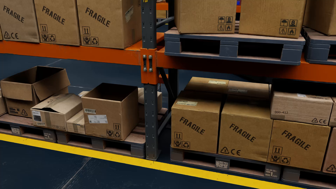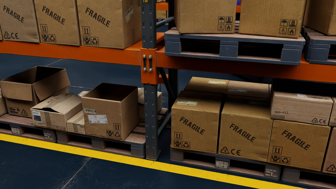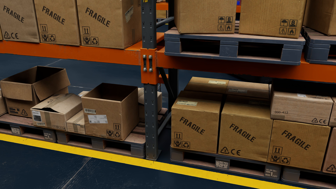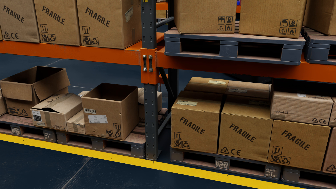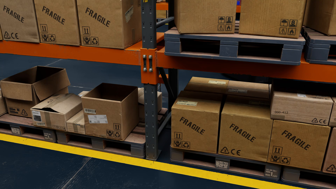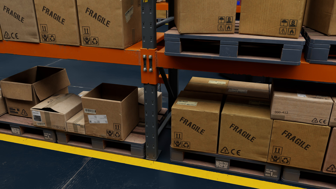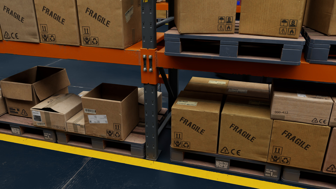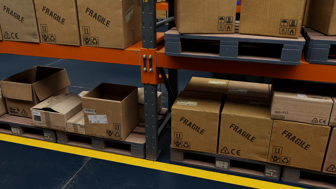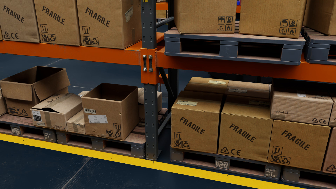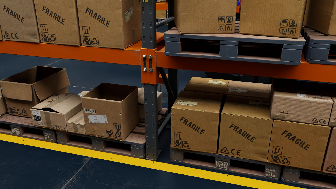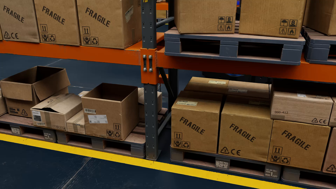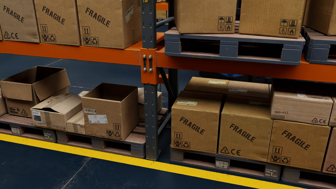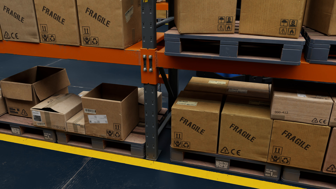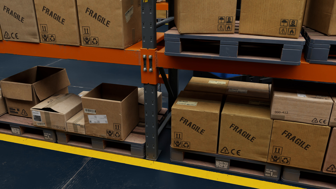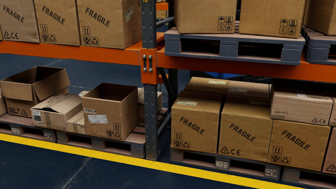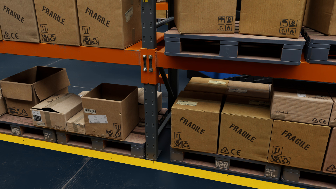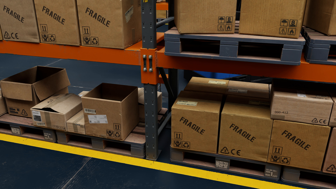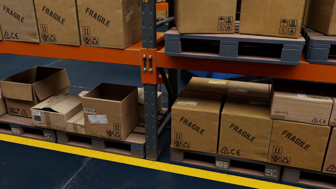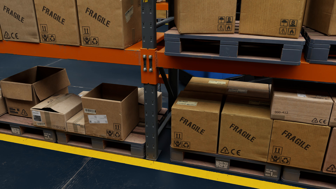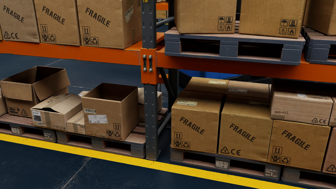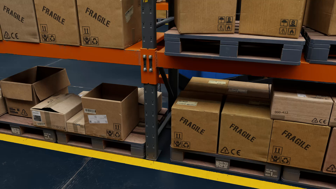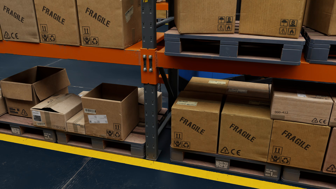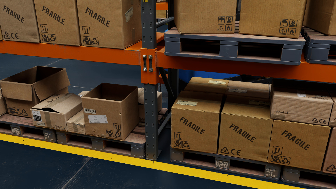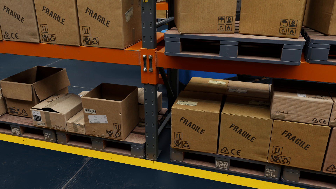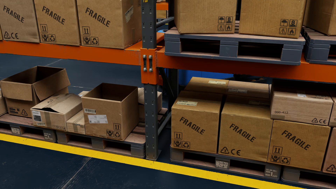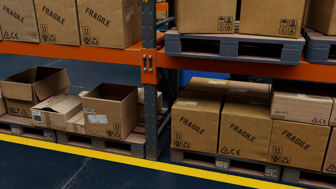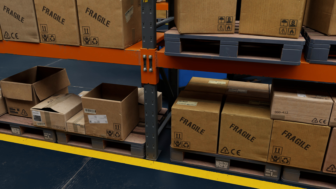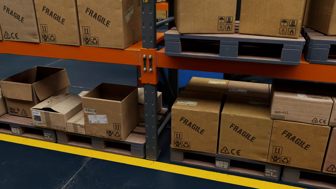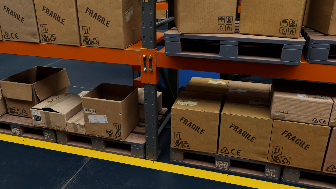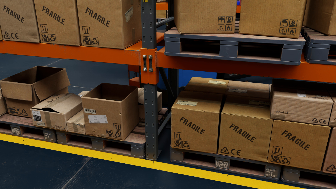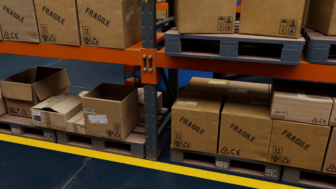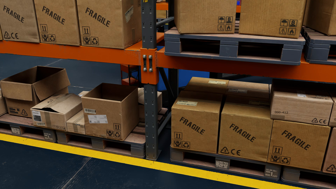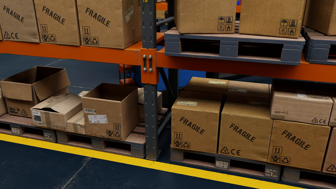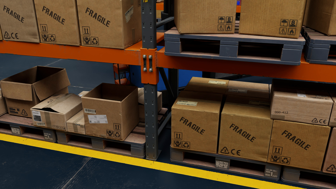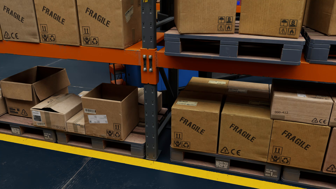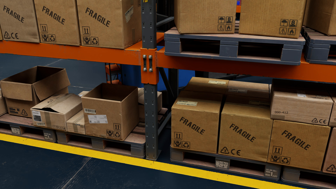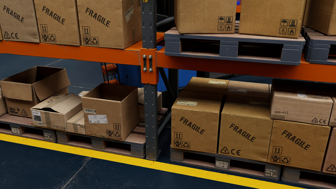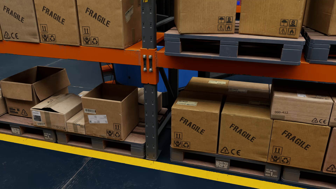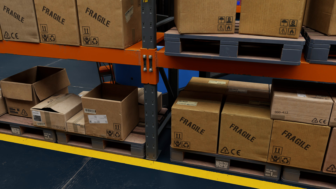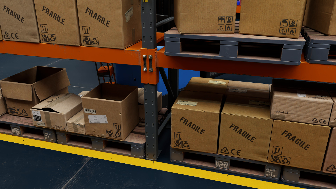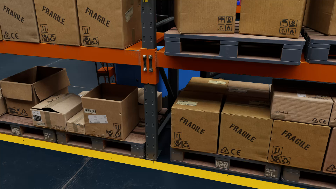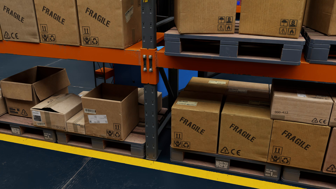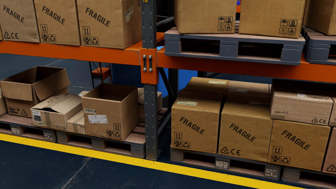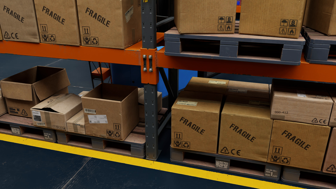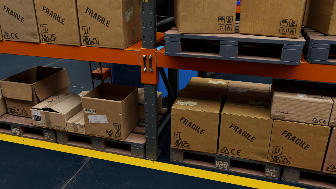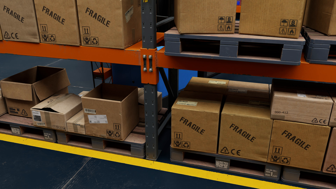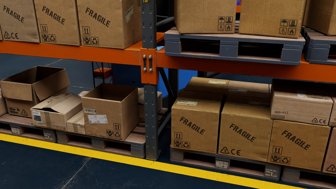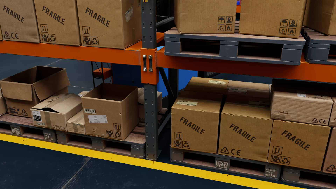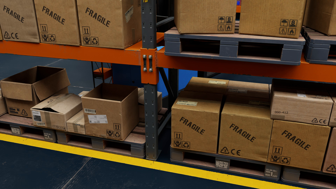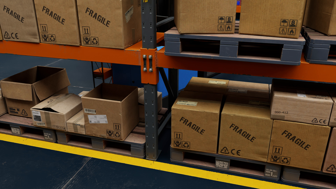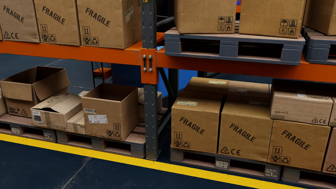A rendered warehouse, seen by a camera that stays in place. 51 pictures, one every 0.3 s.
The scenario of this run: A forklift runs into an object in its way.
